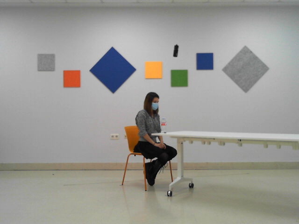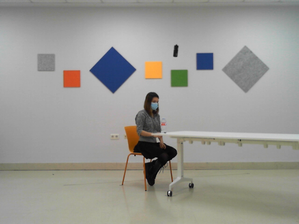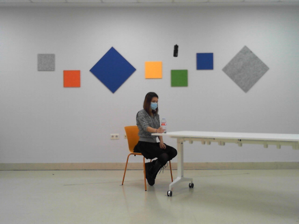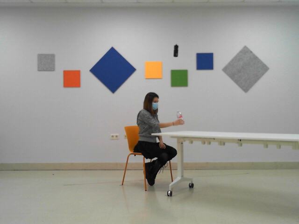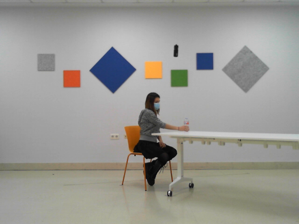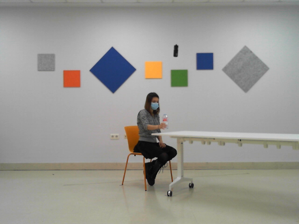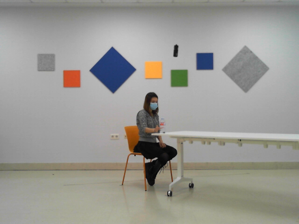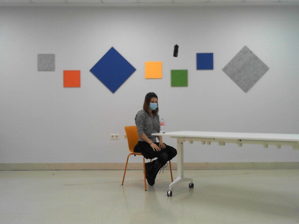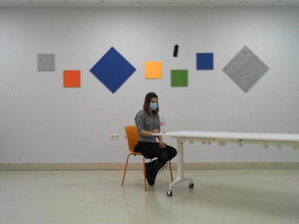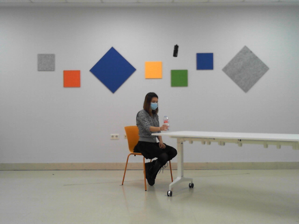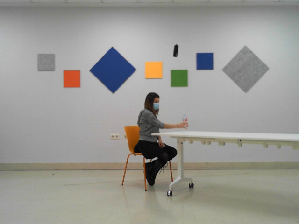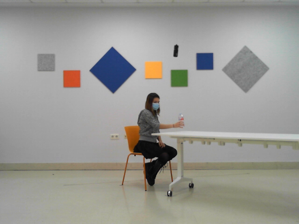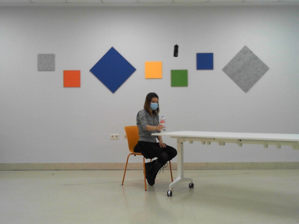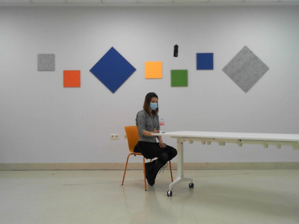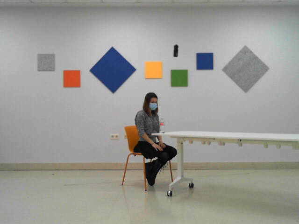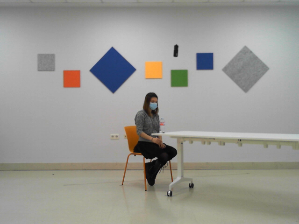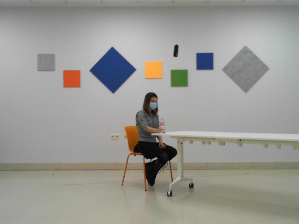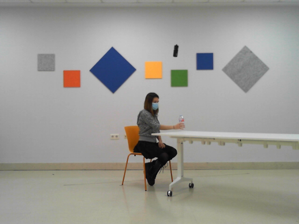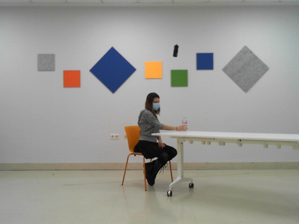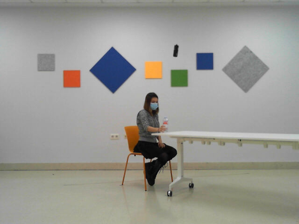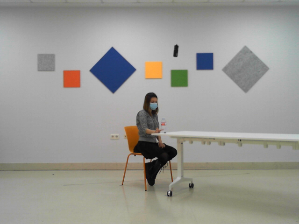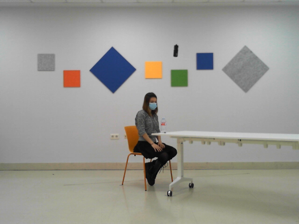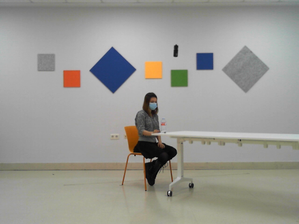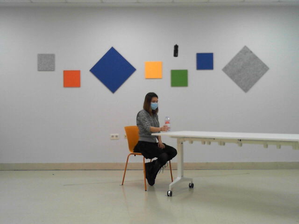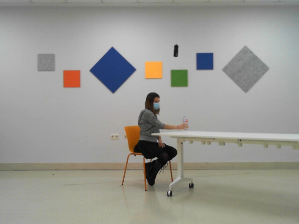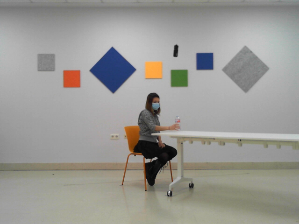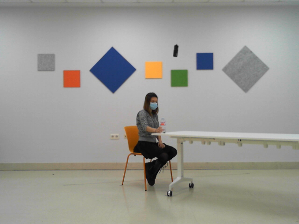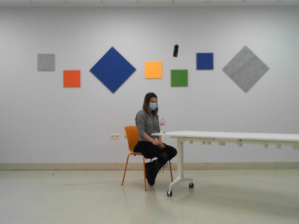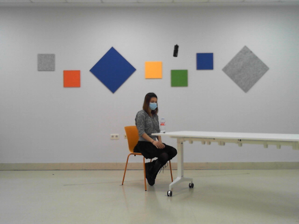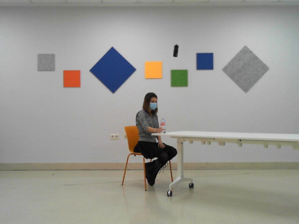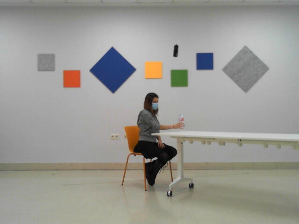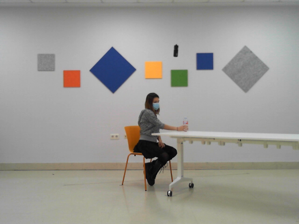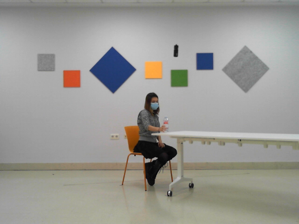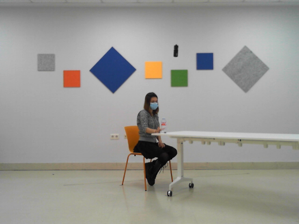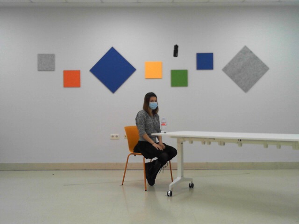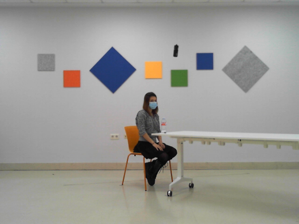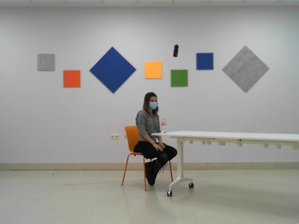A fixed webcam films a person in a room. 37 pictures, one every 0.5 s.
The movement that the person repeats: Move a bottle from side to side, right hand.
